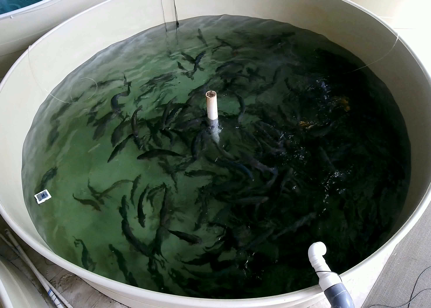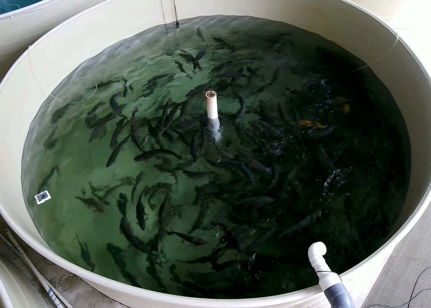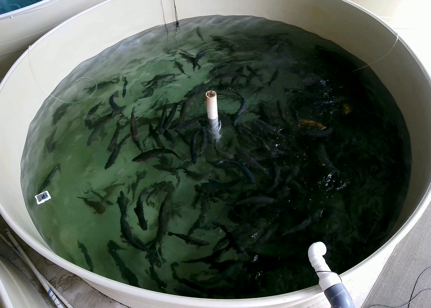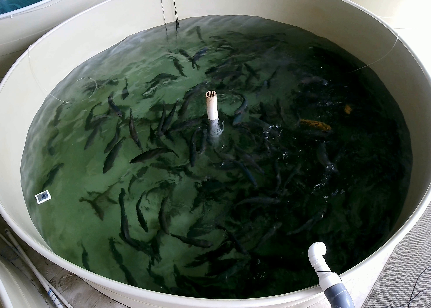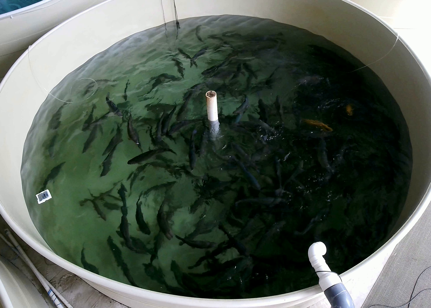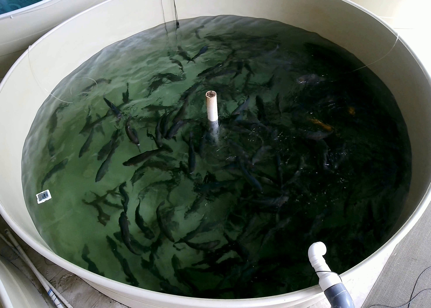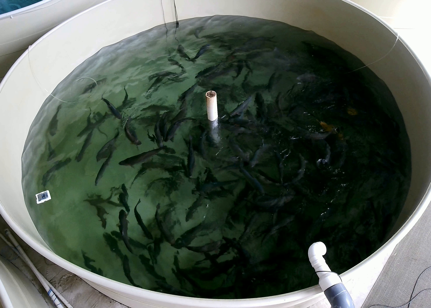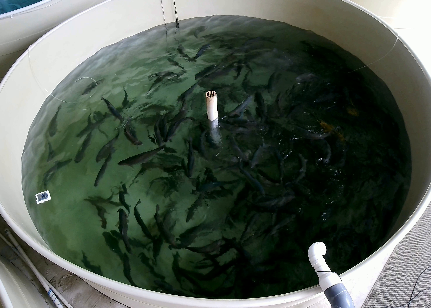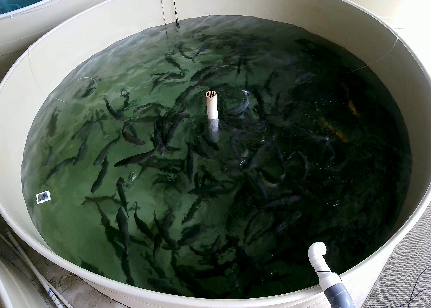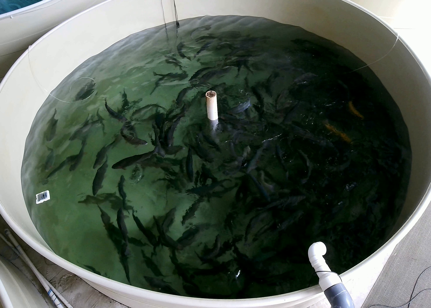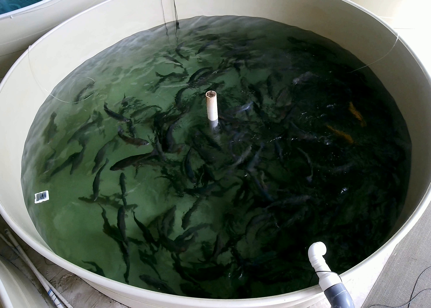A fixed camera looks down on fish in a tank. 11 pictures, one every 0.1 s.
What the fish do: Foraging.
